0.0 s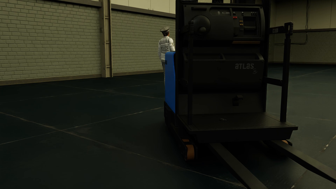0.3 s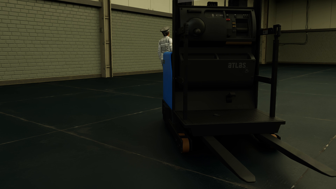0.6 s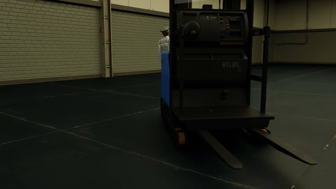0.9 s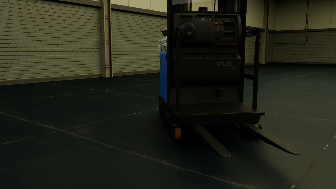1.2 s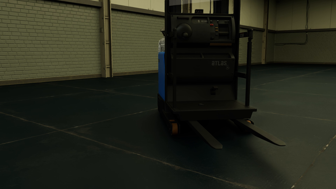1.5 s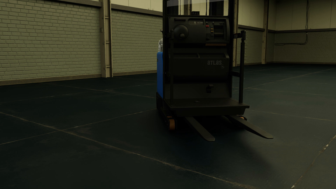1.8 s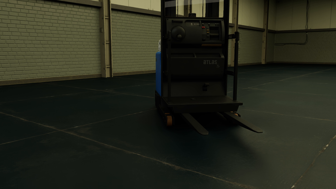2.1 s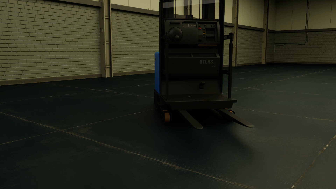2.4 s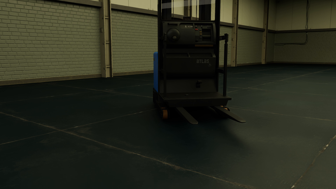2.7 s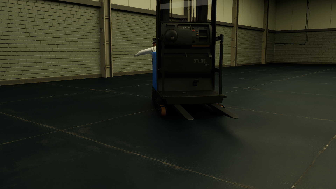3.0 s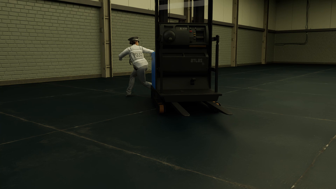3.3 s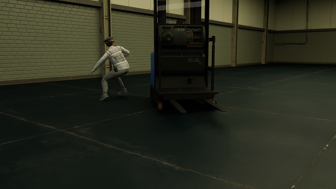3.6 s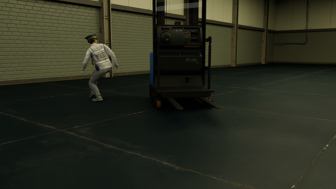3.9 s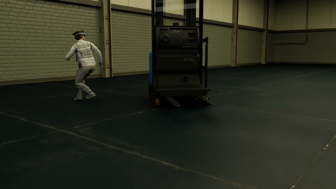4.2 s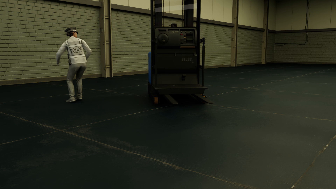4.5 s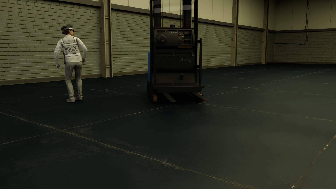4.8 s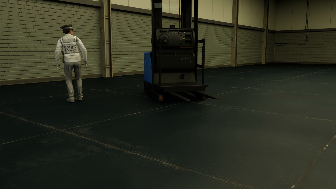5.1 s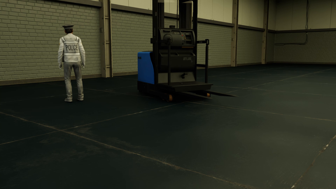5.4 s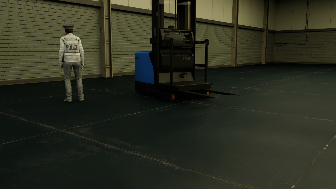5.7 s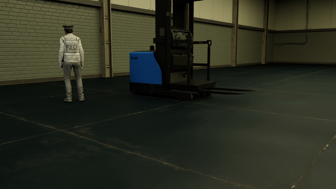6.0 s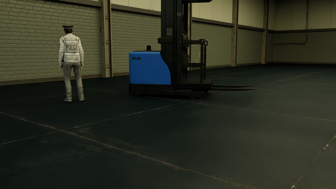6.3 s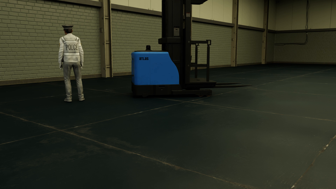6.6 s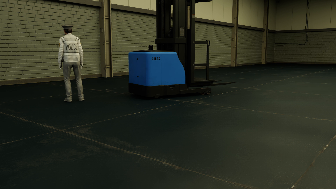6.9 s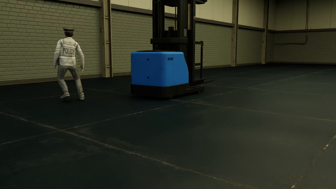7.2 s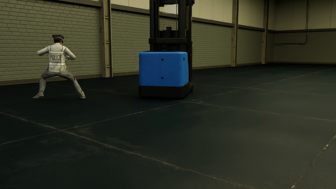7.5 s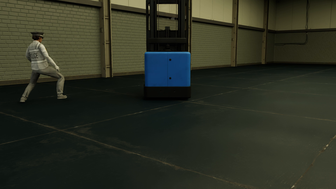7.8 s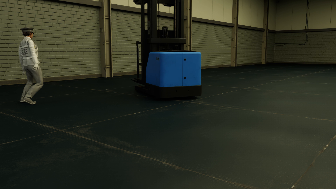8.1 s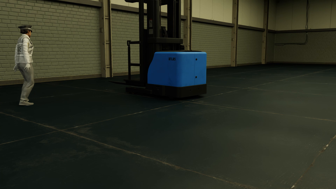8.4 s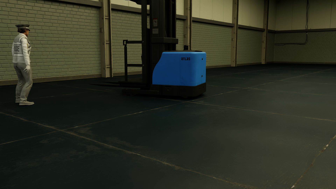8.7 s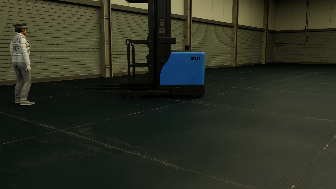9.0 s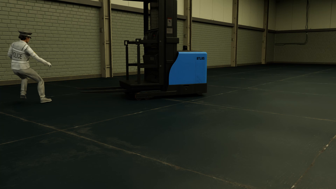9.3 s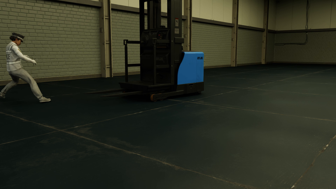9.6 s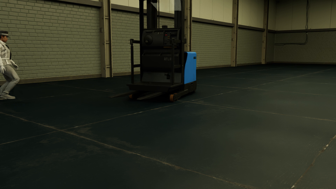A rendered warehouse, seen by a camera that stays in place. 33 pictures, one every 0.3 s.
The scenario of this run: Near miss between a forklift and a person.
